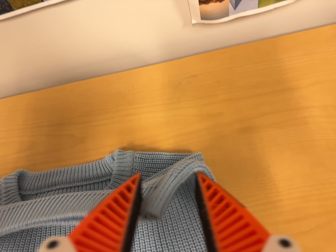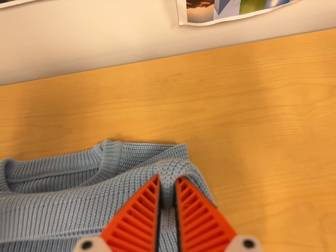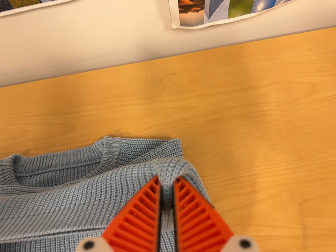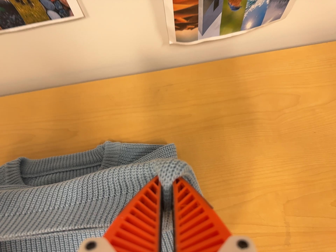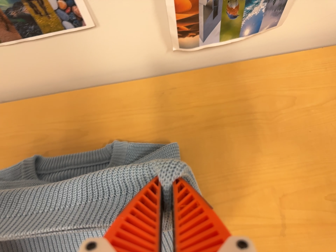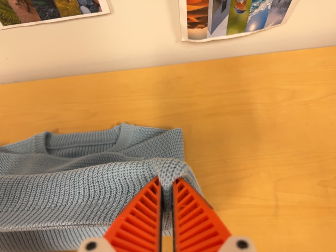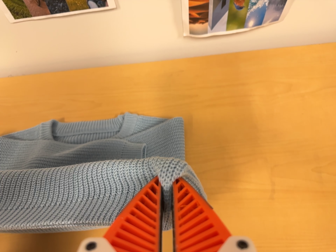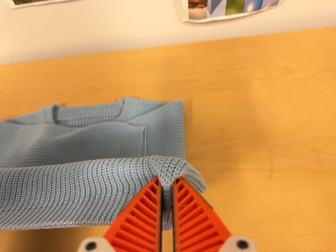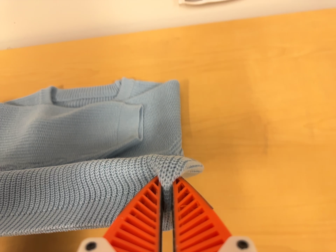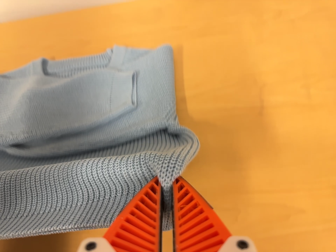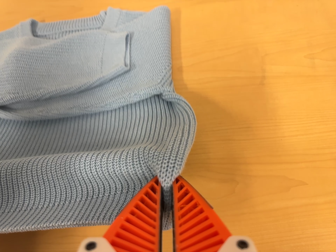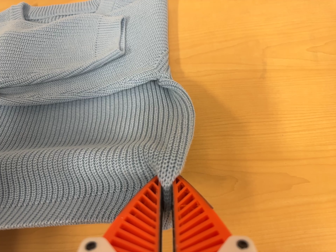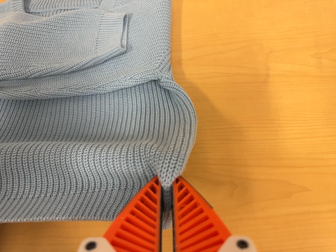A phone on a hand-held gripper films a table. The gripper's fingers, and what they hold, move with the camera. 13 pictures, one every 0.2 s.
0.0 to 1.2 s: The camera travels backward and toward the bottom of its view, about 18 cm, so what stands in front gets smaller.
1.2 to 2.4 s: The camera travels toward the bottom of its view, about 14 cm, so close, fixed things drift upward.
The film runs backward here.
